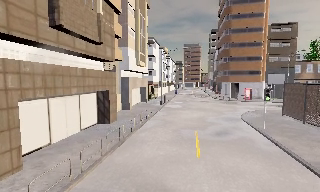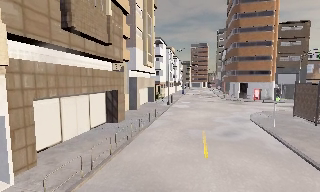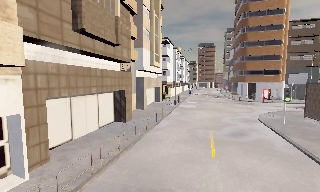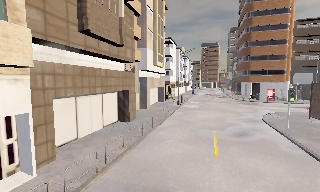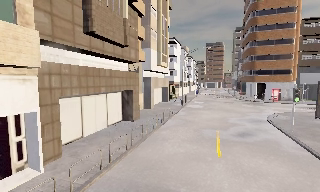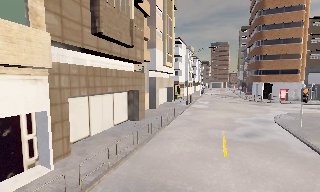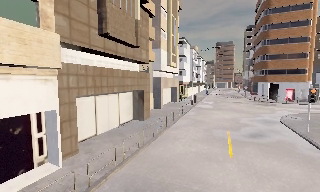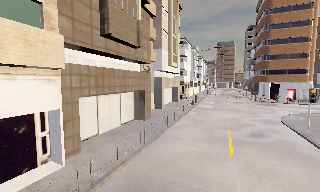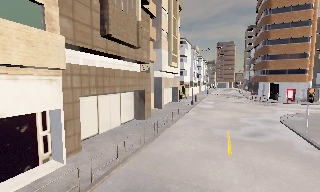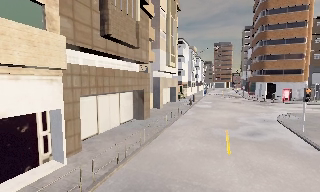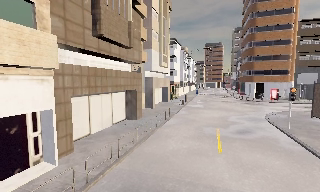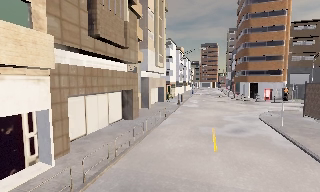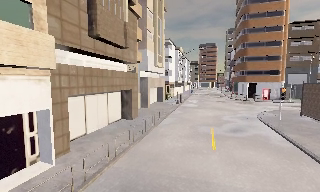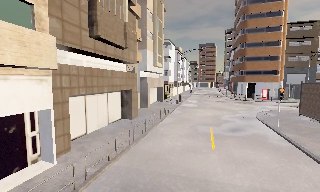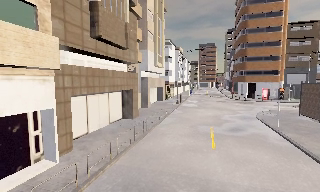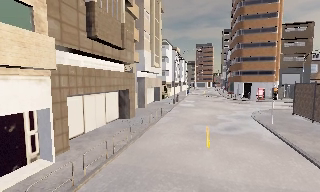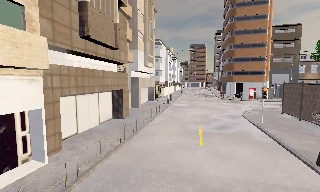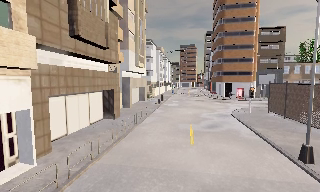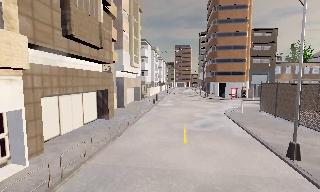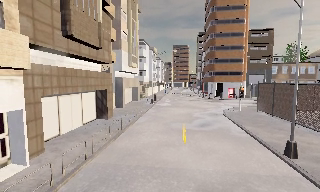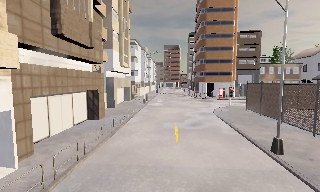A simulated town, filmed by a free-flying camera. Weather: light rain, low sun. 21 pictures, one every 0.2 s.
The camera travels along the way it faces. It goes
backward.
0.0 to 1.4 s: The camera swings to its left by about 10 degrees, and the scene slides to the right. It travels backward, about 0.5 m, so what stands in front gets smaller.
1.4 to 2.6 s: The camera travels backward, about 0.5 m, so what stands in front gets smaller.
2.6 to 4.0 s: The camera pans to its right, which is clockwise from overhead, by about 10 degrees. It travels backward, about 0.5 m, so what stands in front gets smaller.
The film runs backward here.
